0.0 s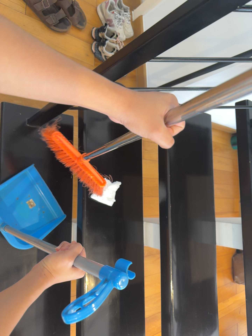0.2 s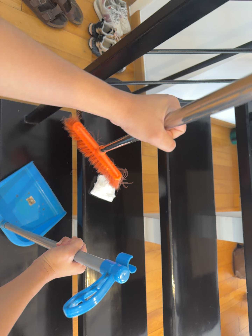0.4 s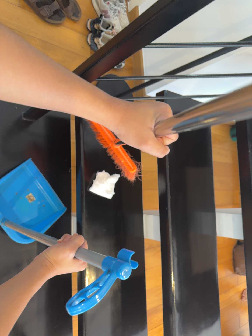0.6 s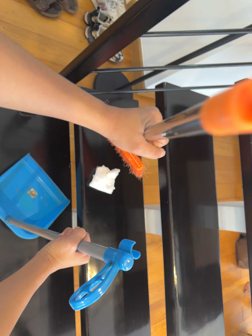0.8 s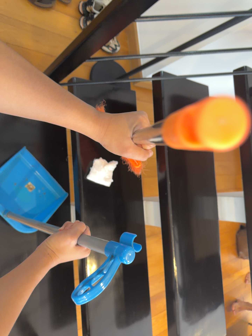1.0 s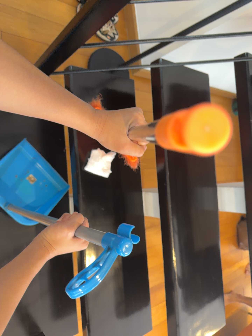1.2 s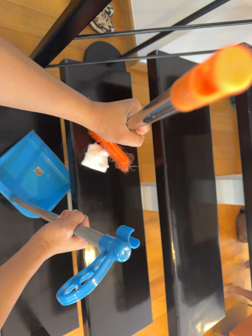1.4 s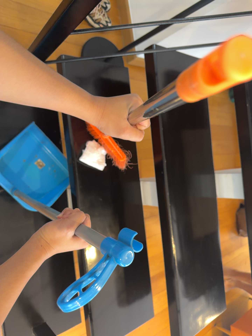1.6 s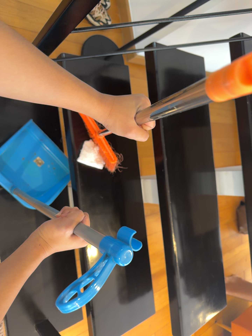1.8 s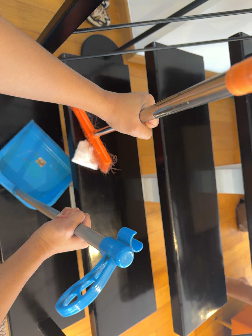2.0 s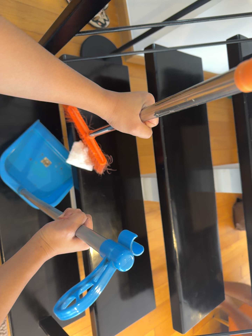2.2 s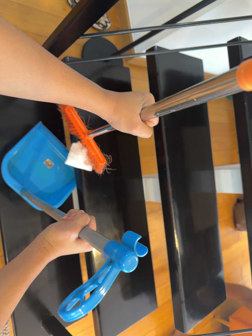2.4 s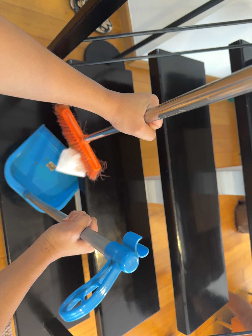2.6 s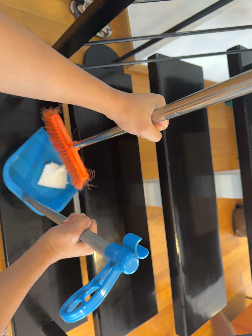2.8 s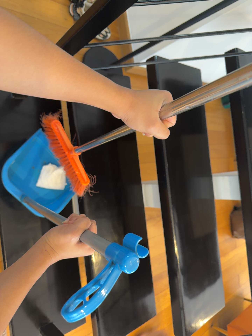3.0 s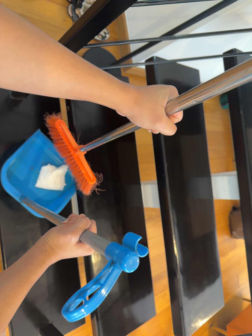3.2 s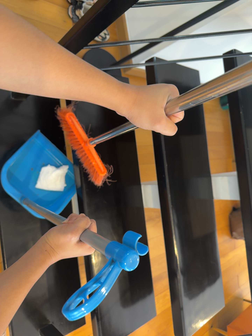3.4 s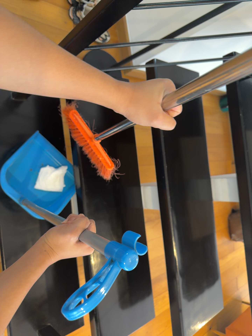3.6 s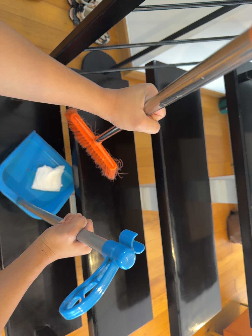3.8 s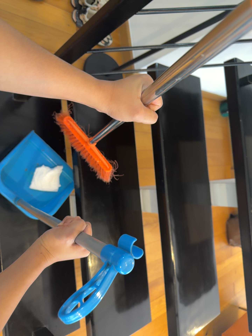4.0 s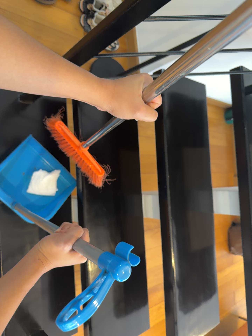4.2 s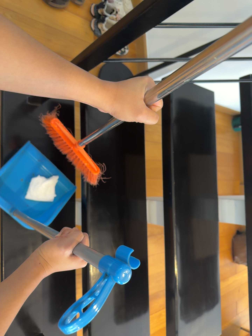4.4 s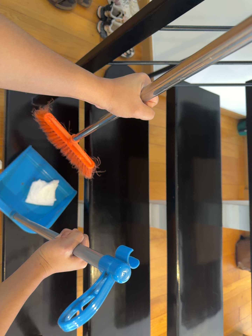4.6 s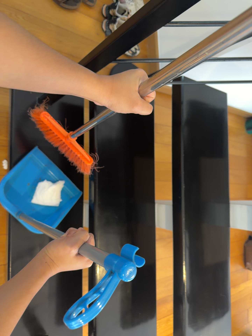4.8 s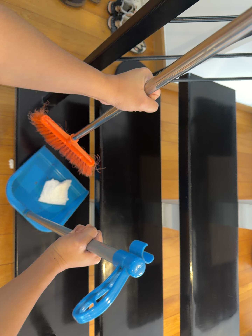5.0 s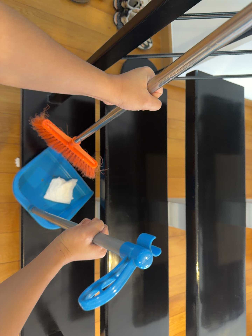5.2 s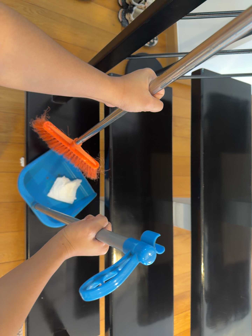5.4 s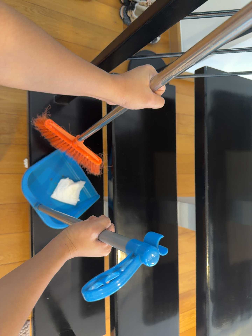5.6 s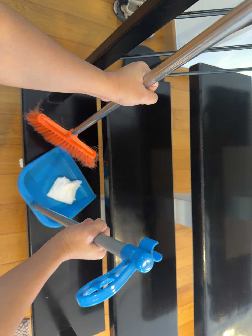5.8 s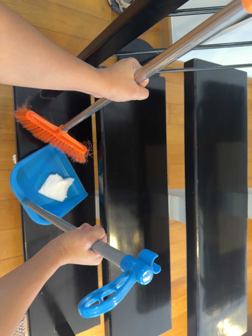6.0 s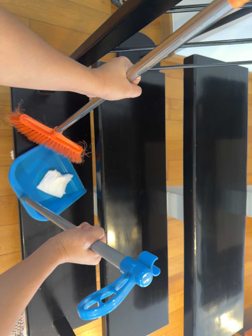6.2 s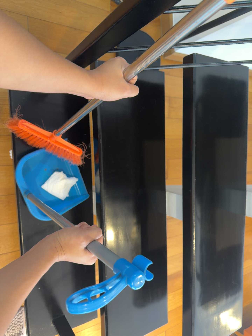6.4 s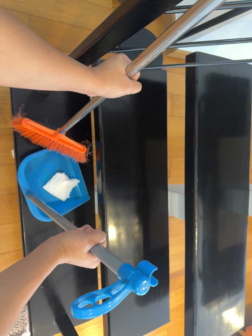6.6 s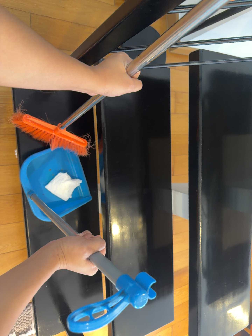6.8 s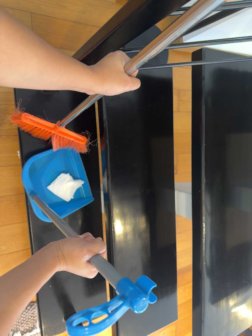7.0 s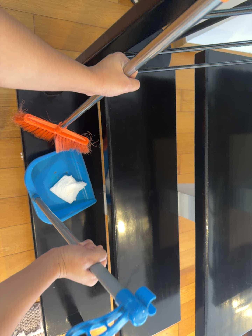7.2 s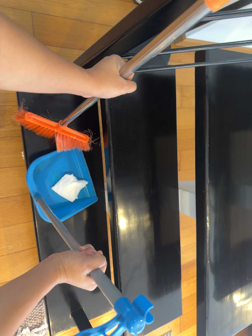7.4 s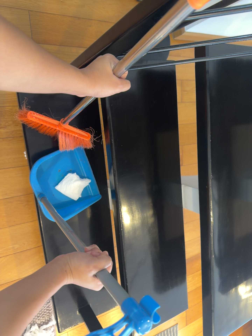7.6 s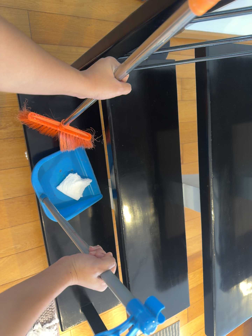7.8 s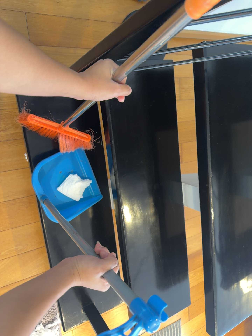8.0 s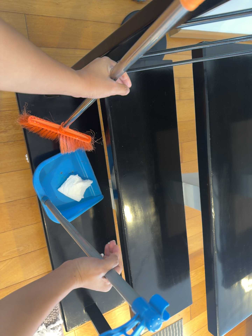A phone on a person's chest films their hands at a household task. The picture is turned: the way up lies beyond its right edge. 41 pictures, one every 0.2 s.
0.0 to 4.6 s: The camera shifts only a little, or ends up much as it began.
4.6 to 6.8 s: The camera travels toward the top of its view, forward and to its right, about 16 cm. Its aim tips toward the bottom of its view by about 10 degrees.
6.8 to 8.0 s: The camera shifts only a little, or ends up much as it began.
The film runs forward here.
